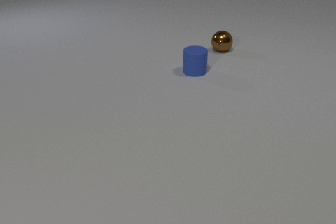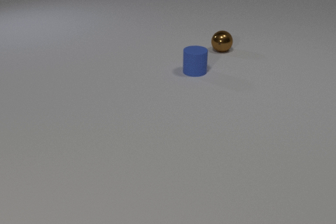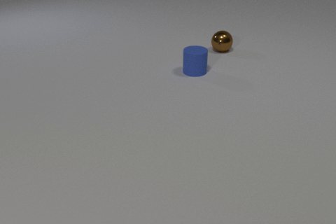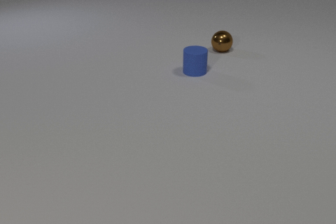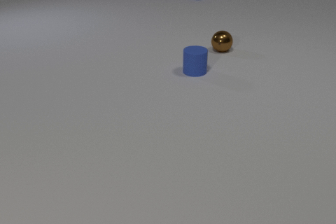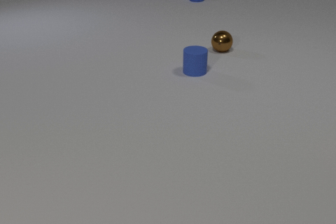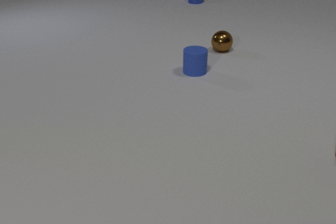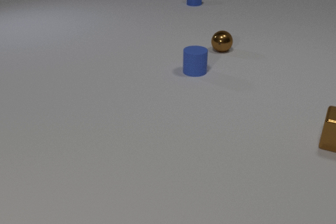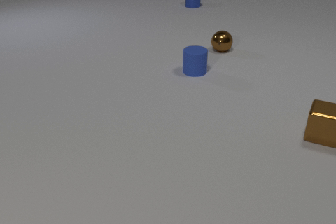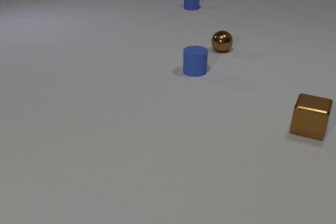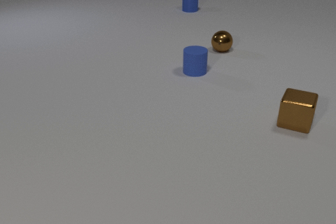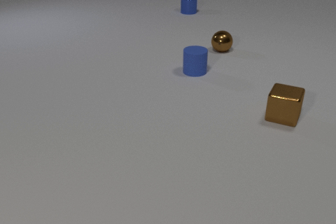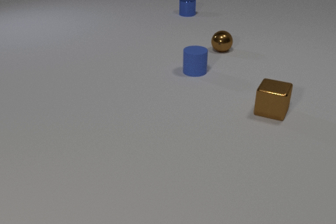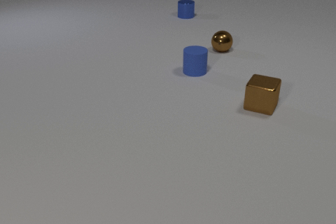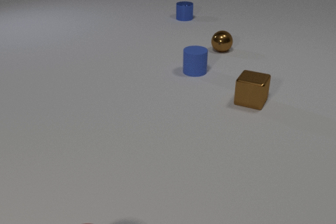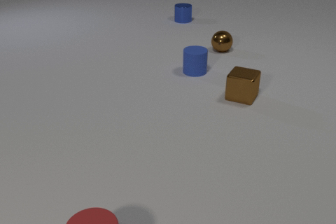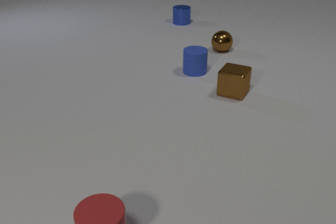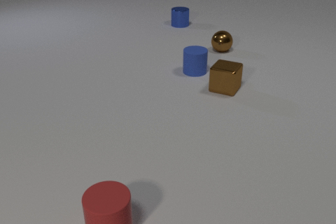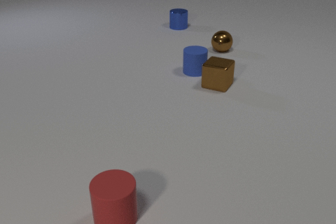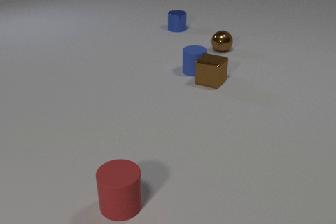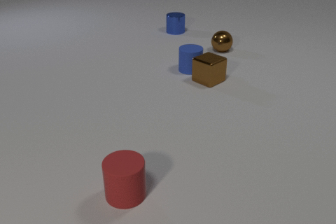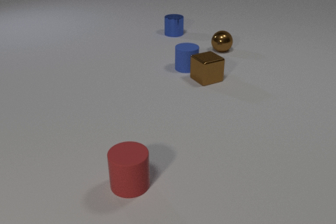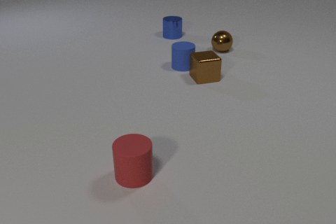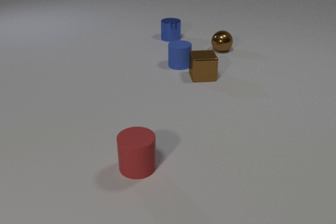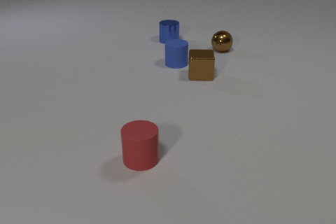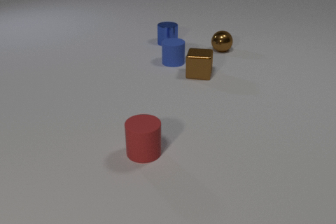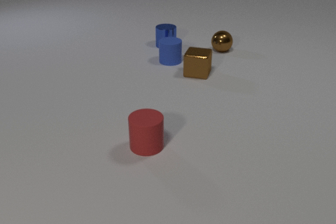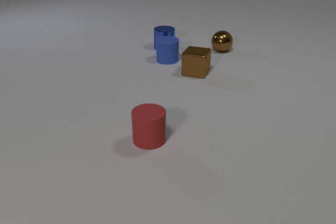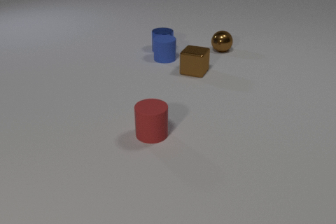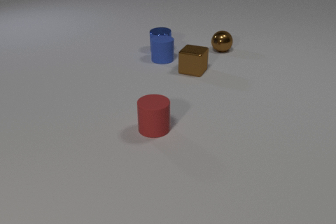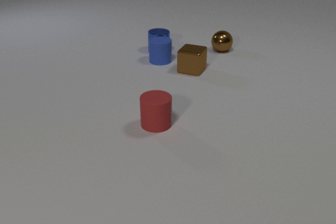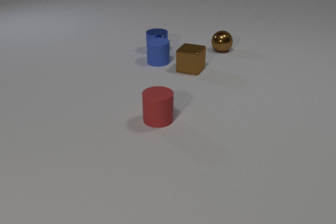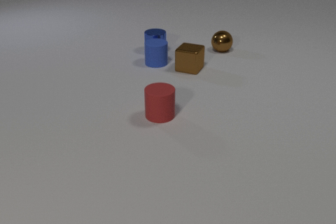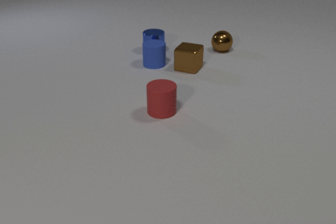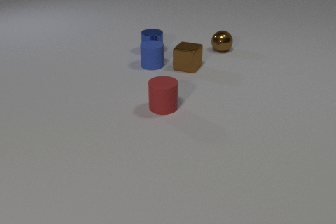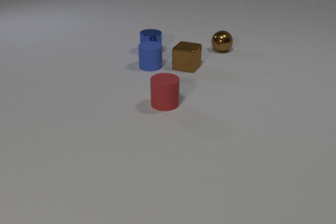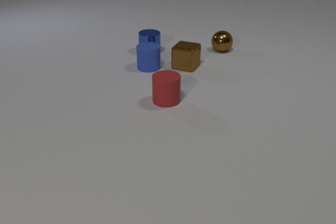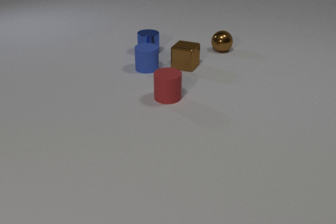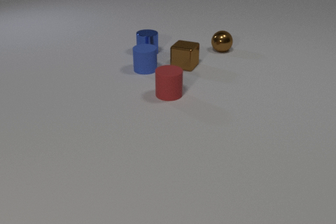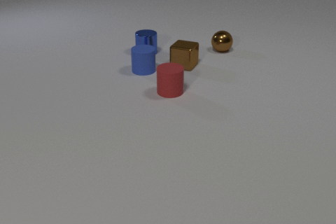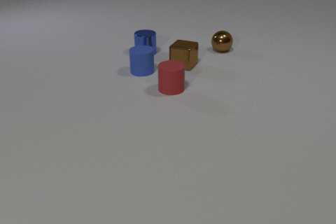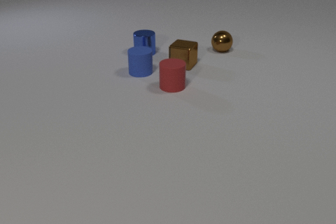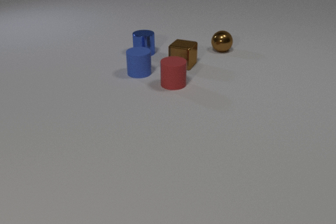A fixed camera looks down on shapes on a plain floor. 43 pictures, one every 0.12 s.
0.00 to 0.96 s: The brown metal cube comes in at the right edge, slides to the left and away from the camera. The blue metal cylinder comes in at the top edge, slides toward the camera.
0.96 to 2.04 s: The brown metal cube slides to the left and away from the camera. The blue metal cylinder slides toward the camera. The red rubber cylinder comes in at the bottom edge, slides away from the camera and to the right.
2.04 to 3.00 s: The brown metal cube slides away from the camera and to the left, spins clockwise seen from above by about 75 degrees, its near face sliding to the left. The blue rubber cylinder slides away from the camera and to the left. The blue metal cylinder slides toward the camera. The red rubber cylinder slides away from the camera. The brown metal cube and the blue rubber cylinder collide.
3.00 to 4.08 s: The brown metal cube slides away from the camera and to the left. The blue rubber cylinder slides to the left. The blue metal cylinder slides toward the camera and to the left. The red rubber cylinder slides away from the camera. The blue rubber cylinder and the blue metal cylinder collide.
4.08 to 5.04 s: The brown metal cube slides away from the camera and to the left. The blue rubber cylinder slides toward the camera and to the left. The blue metal cylinder slides to the left. The red rubber cylinder slides away from the camera.
How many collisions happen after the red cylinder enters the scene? 2.
Are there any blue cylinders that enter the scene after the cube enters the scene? no.
Are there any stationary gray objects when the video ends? no.
